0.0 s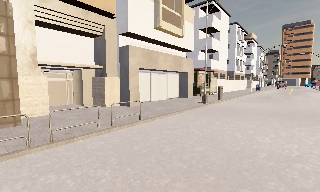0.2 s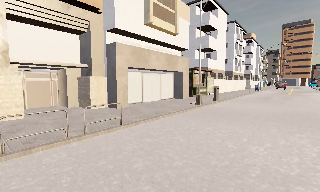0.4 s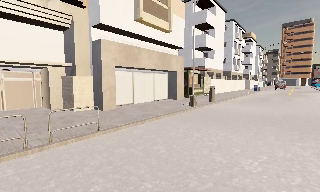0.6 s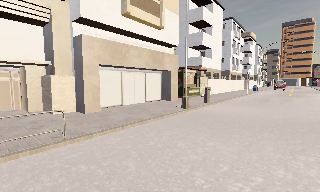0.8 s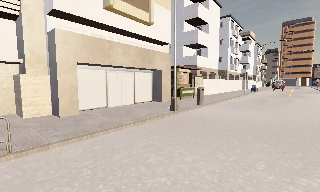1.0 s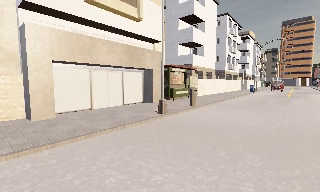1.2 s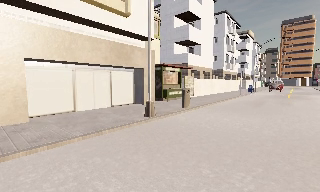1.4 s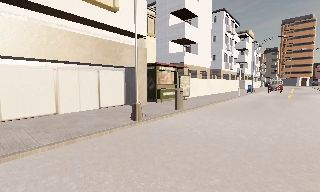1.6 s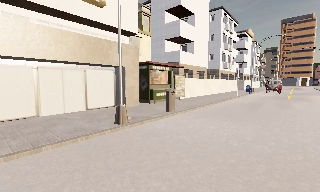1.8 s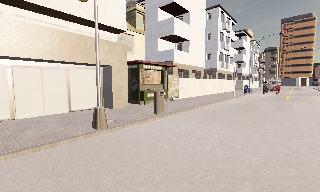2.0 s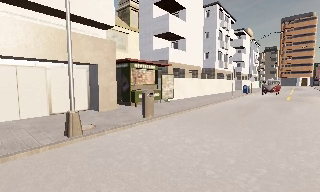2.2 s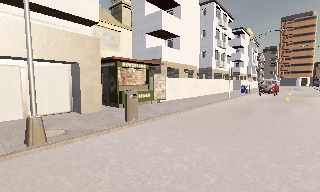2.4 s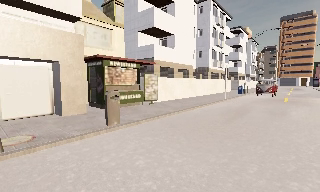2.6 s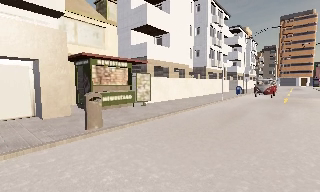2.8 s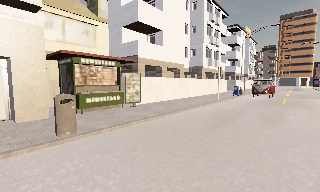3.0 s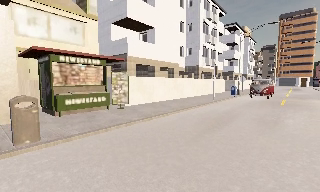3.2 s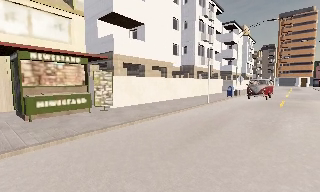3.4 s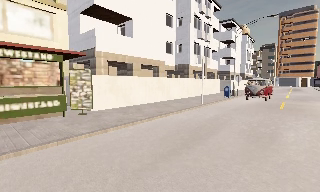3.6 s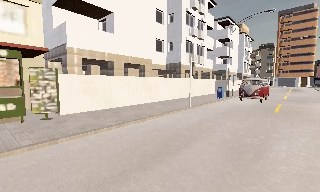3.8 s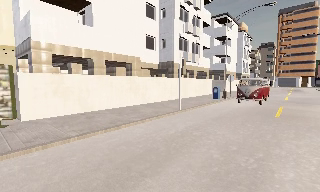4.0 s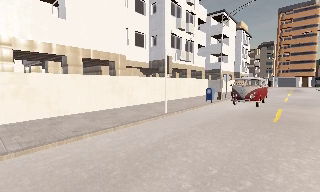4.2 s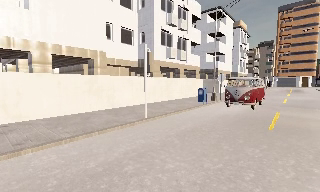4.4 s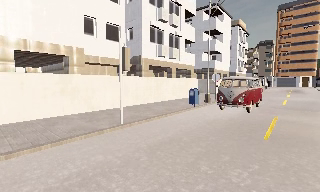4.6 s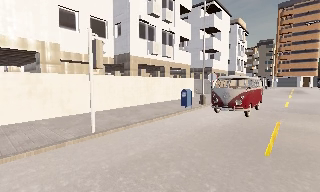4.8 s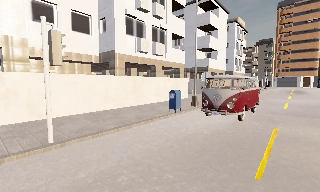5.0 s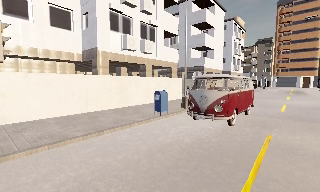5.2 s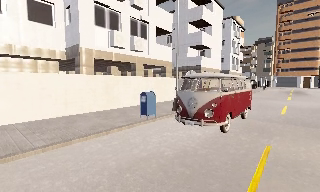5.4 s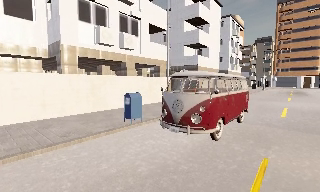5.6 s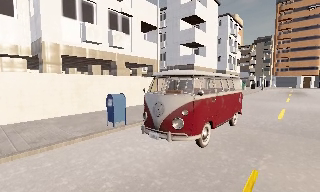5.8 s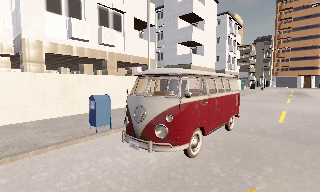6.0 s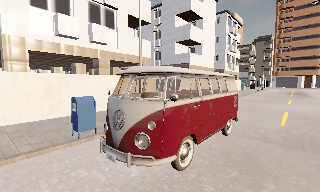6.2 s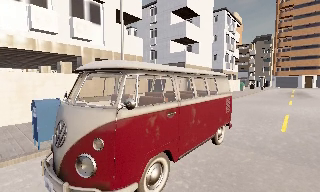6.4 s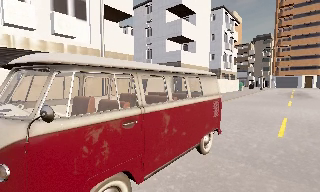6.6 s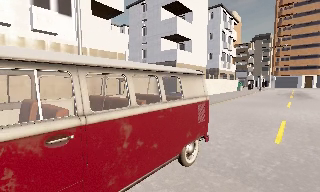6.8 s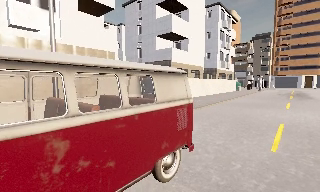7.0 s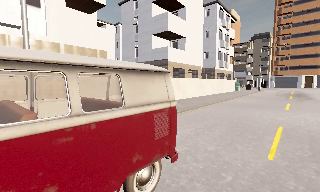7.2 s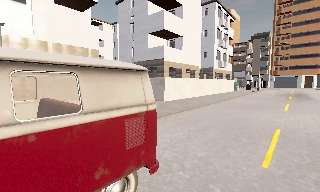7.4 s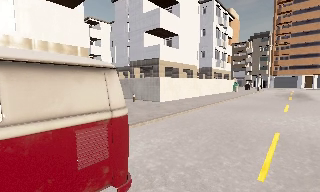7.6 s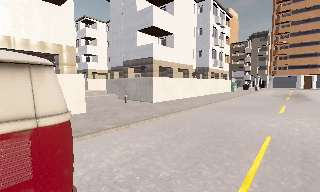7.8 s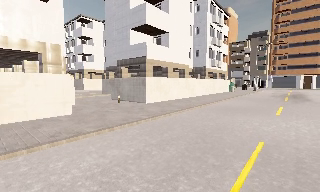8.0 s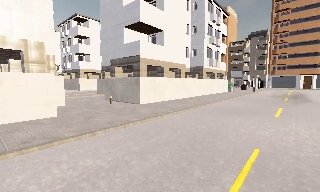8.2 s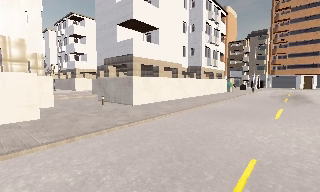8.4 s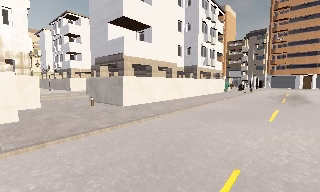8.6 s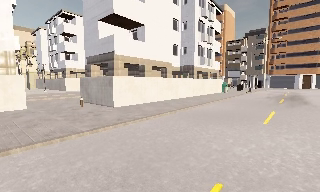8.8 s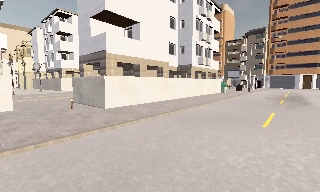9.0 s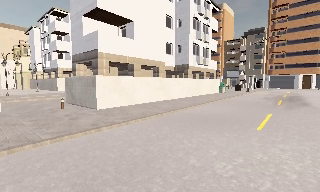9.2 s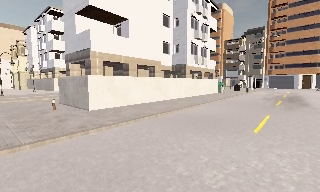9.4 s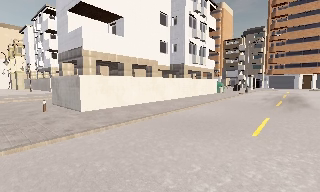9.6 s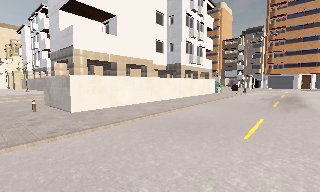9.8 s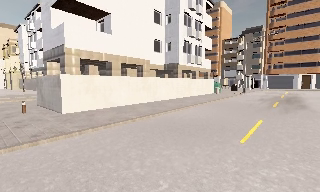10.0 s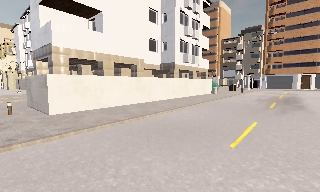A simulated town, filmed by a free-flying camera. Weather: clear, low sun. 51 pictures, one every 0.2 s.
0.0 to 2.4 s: The camera travels forward and to its right, about 11 m, so what stands in front looms larger.
2.4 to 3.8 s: The camera travels forward and to its right, about 8 m, so what stands in front looms larger. It gains speed.
3.8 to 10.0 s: The camera travels forward and to its right, about 25 m, so what stands in front looms larger. It loses speed.
The film runs forward here.
